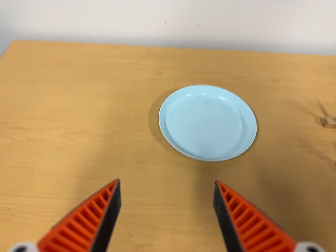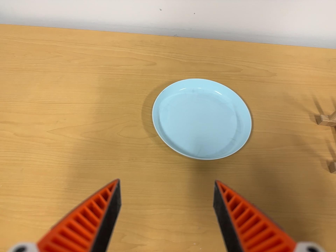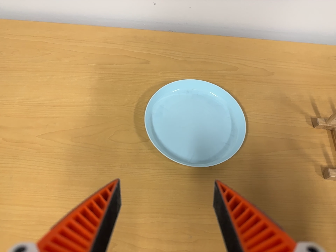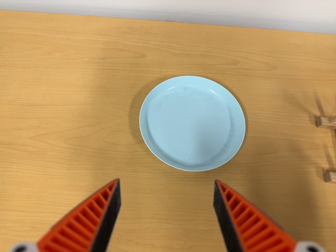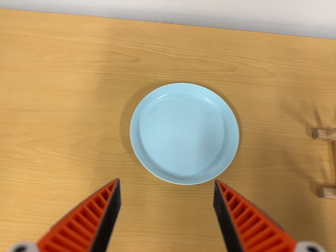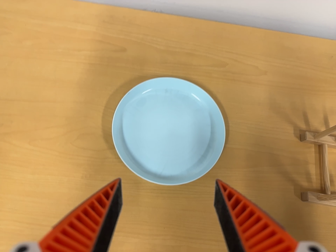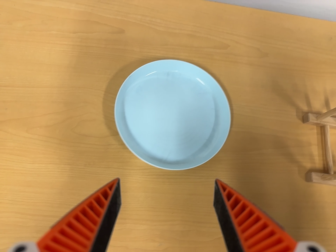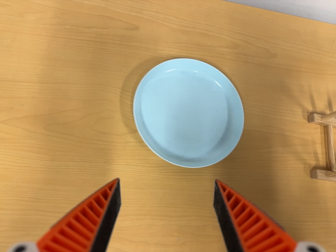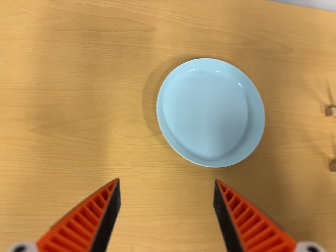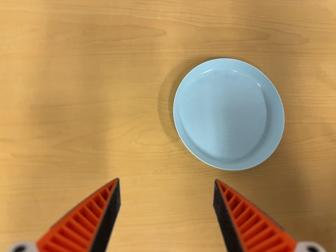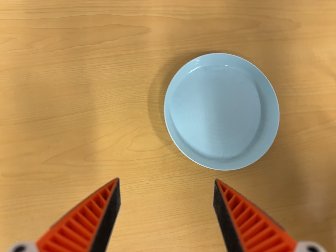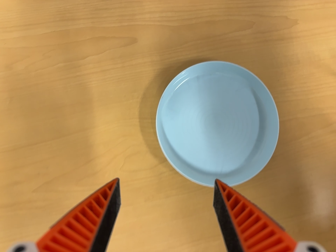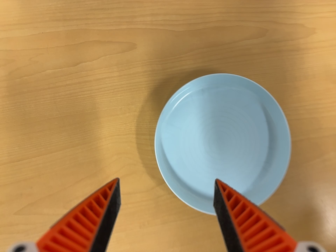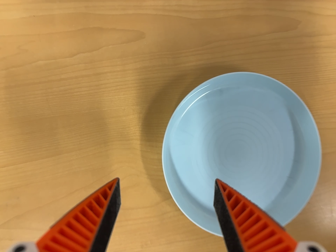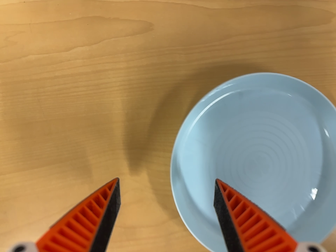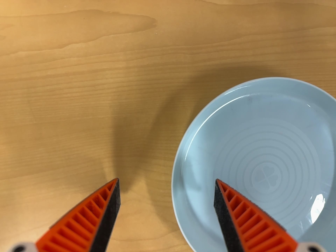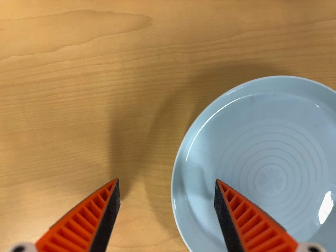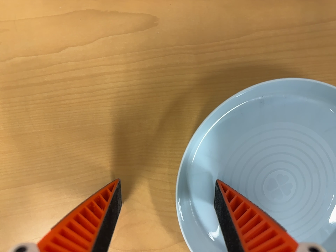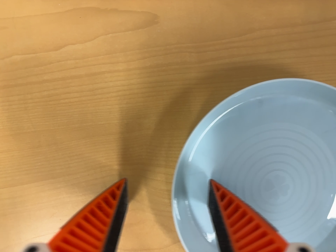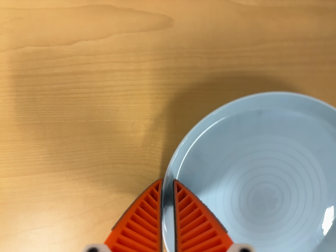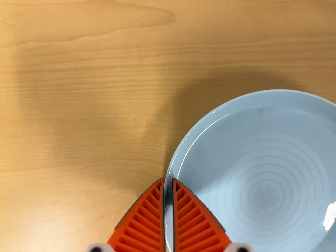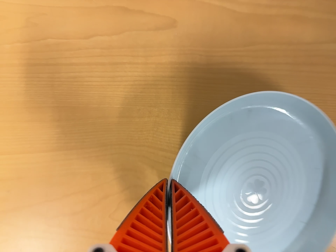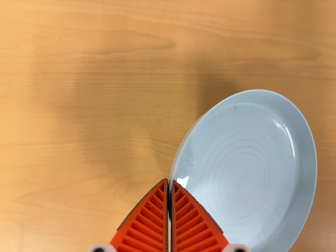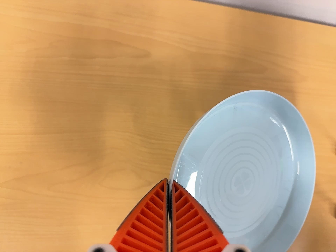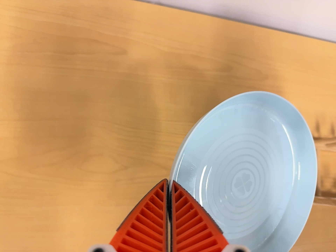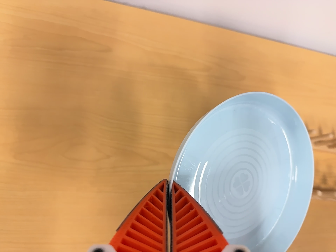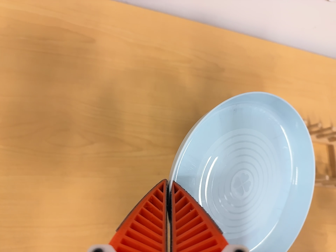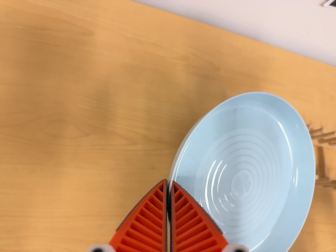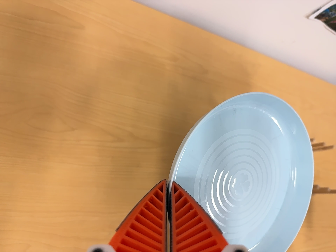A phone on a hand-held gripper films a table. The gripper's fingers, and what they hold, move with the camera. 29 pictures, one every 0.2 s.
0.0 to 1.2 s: The camera travels toward the top of its view and forward, about 16 cm. Its aim tips toward the bottom of its view by about 20 degrees.
1.2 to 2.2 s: The camera travels toward the top of its view and to its left, about 14 cm. Its aim tips toward the bottom of its view by about 15 degrees. It rolls about its line of sight by about 15 degrees, and the scene rotates counterclockwise.
2.2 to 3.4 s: The camera travels forward and toward the top of its view, about 18 cm, so what stands in front looms larger. Its aim tips toward the bottom of its view by about 10 degrees.
3.4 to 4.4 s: The camera travels backward and toward the bottom of its view, about 10 cm, so what stands in front gets smaller.
4.4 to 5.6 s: The camera swings to its right by about 20 degrees, and the scene slides to the left. It travels toward the bottom of its view and backward, about 20 cm. Its aim tips toward the top of its view by about 15 degrees.
The film runs forward here.
